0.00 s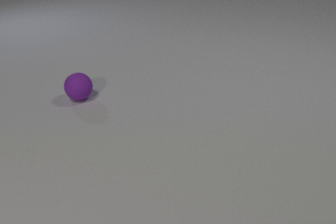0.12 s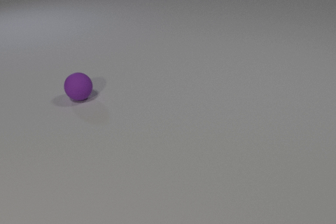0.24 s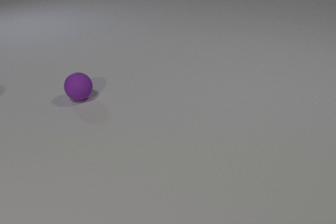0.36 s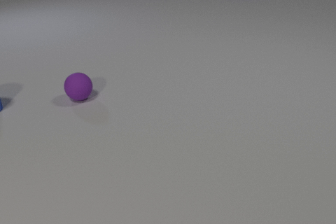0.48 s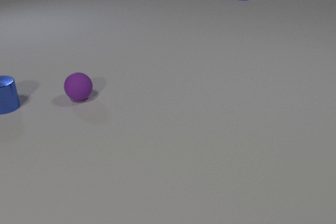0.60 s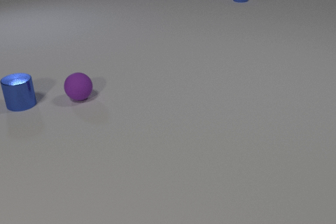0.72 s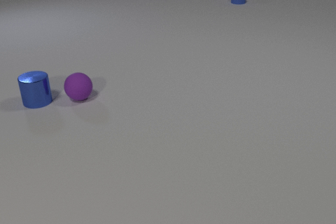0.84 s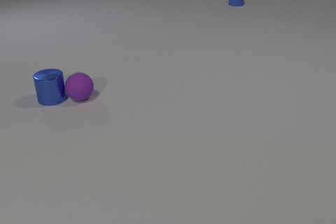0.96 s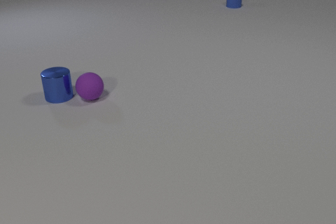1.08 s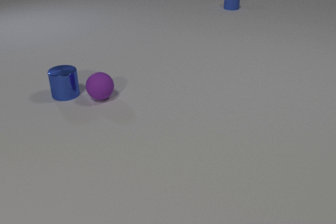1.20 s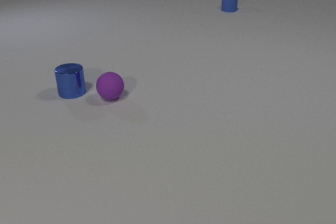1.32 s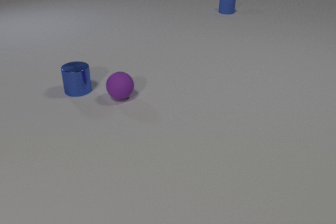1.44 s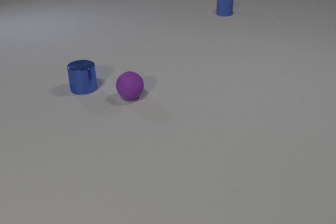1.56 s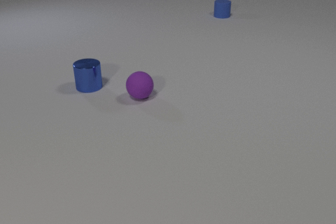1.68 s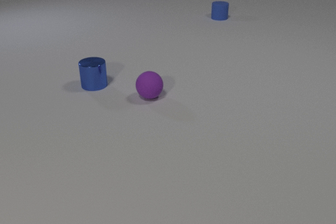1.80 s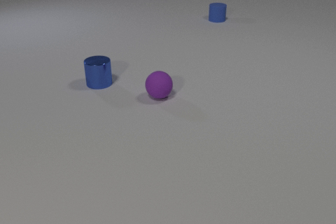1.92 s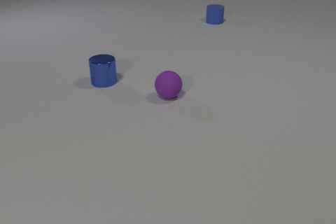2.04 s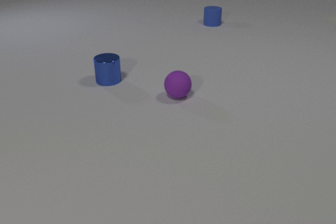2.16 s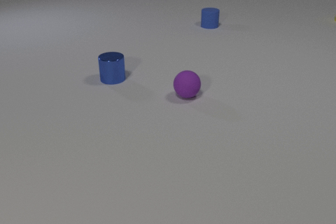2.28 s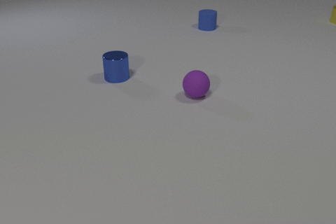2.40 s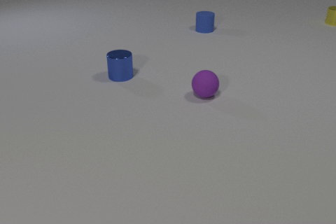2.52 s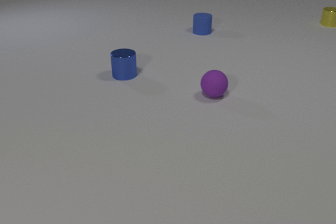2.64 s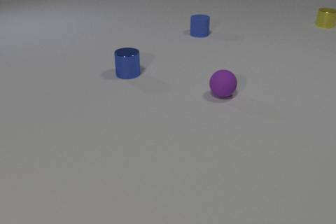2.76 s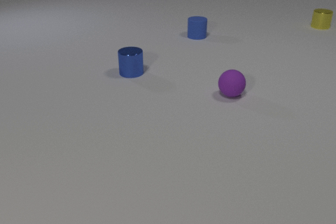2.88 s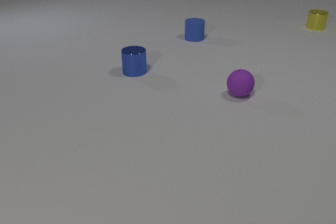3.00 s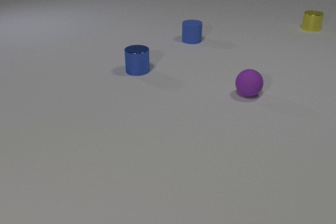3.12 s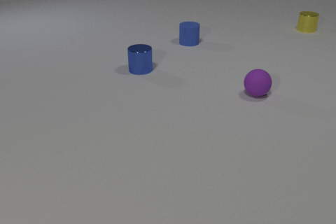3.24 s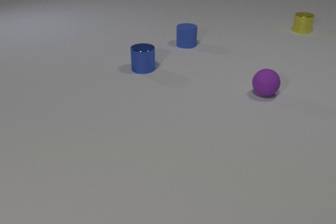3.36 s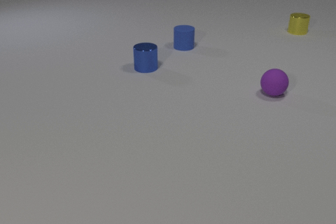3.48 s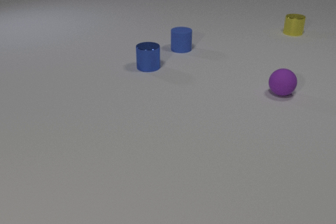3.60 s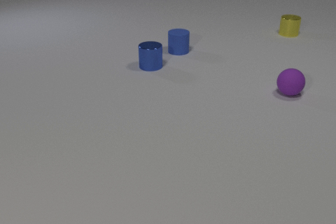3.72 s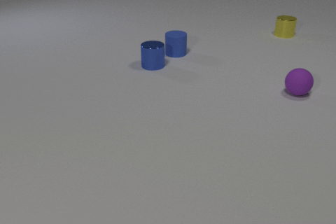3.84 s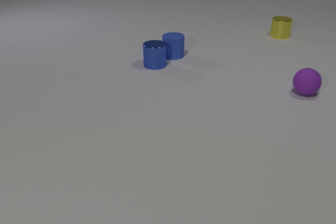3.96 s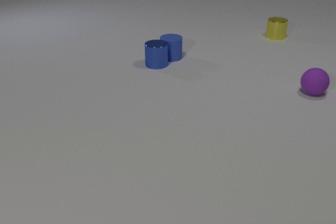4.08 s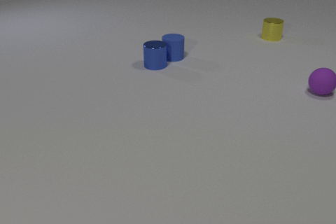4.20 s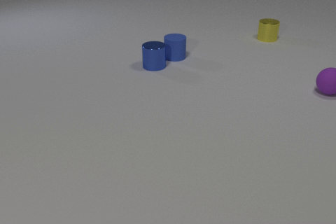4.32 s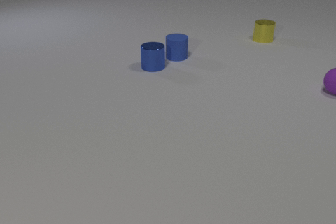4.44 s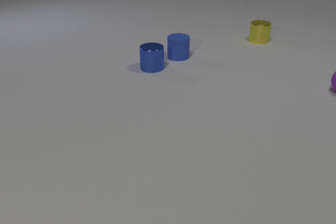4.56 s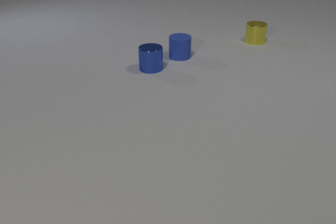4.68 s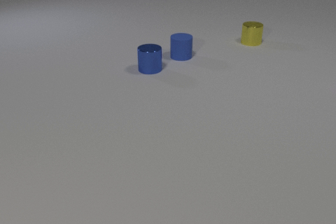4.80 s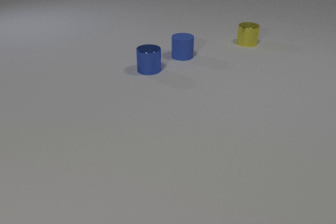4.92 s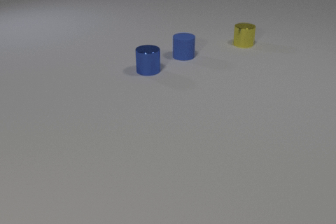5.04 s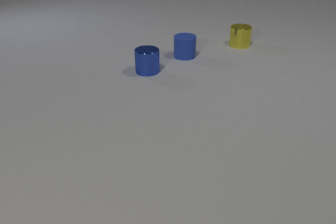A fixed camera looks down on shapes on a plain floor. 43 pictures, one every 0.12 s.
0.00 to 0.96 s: The blue metal cylinder comes in at the left edge, slides to the right. The purple rubber sphere rolls to the right. The blue rubber cylinder comes in at the top edge, slides toward the camera. The blue metal cylinder and the purple rubber sphere collide.
0.96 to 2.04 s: The blue metal cylinder slides to the right and away from the camera. The purple rubber sphere rolls to the right. The blue rubber cylinder slides toward the camera.
2.04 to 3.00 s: The blue metal cylinder slides to the right and away from the camera. The purple rubber sphere rolls to the right. The blue rubber cylinder slides toward the camera. The yellow metal cylinder comes in at the right edge, slides toward the camera and to the left.
3.00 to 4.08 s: The blue metal cylinder slides to the right and away from the camera. The purple rubber sphere rolls to the right. The blue rubber cylinder slides toward the camera. The yellow metal cylinder slides toward the camera and to the left. The blue metal cylinder and the blue rubber cylinder collide.
4.08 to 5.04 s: The blue metal cylinder slides toward the camera and to the left. The purple rubber sphere rolls to the right and away from the camera, leaves at the right edge. The blue rubber cylinder slides to the right. The yellow metal cylinder slides to the left and toward the camera.
Are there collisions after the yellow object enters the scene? yes.
Are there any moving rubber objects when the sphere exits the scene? yes.
How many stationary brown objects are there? 0.
